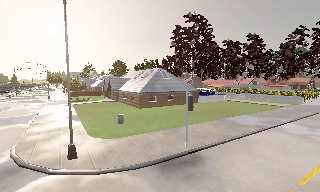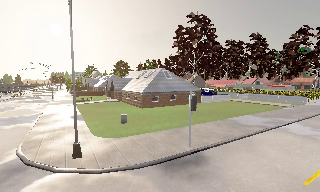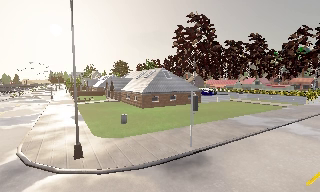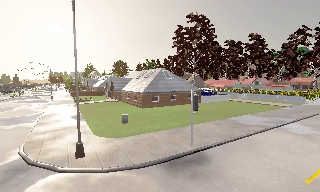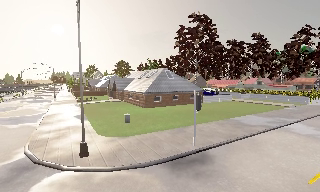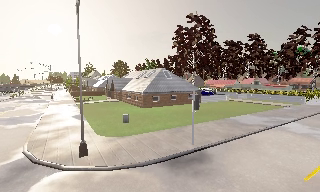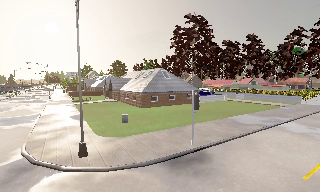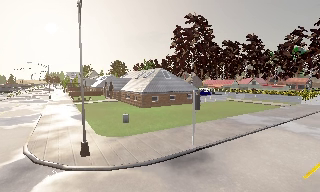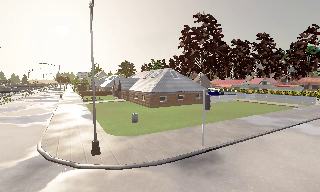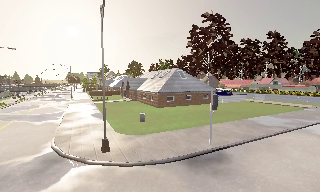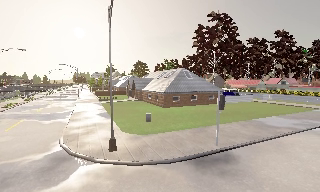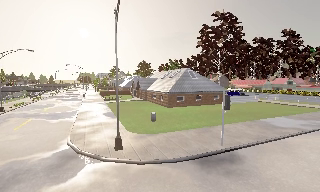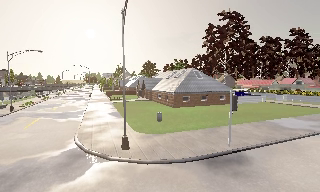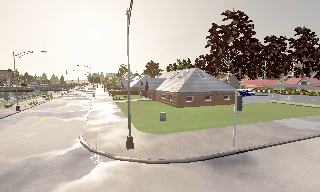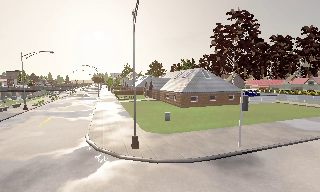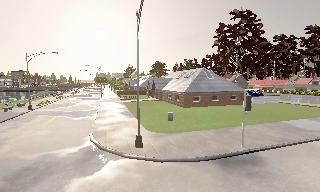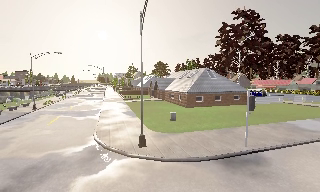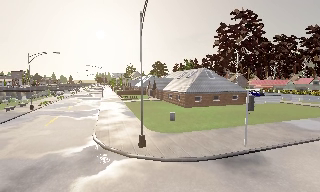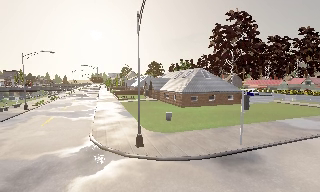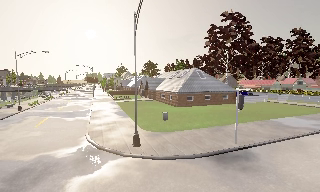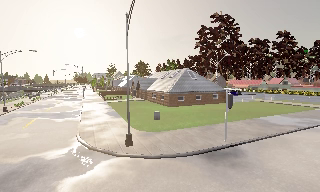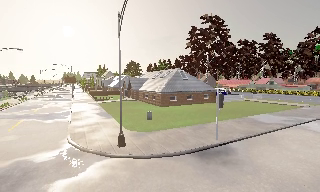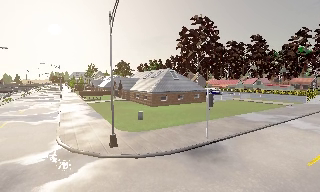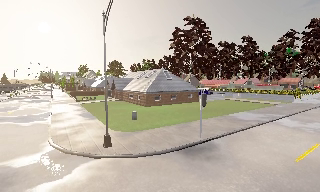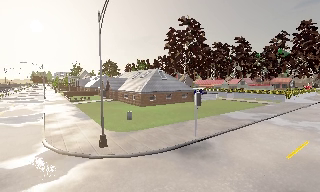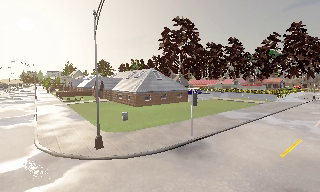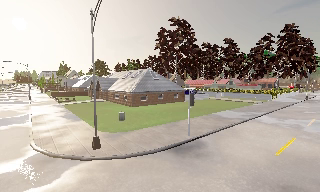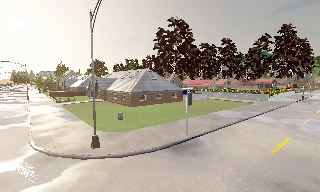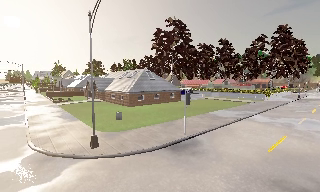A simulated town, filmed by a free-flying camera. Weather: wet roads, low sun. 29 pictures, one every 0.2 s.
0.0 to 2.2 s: The camera travels to its left and backward, about 1 m, so close, fixed things drift to the right.
2.2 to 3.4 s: The camera travels to its left, about 0.5 m, so close, fixed things drift to the right.
3.4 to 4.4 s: The camera swings to its right by about 15 degrees, and the scene slides to the left.
4.4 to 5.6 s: The camera shifts only a little, or ends up much as it began.
The film runs backward here.
